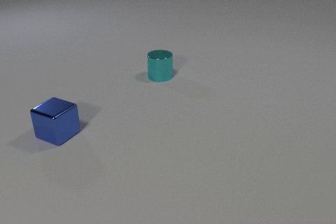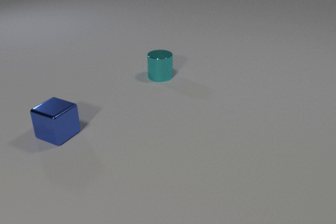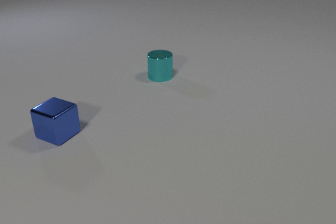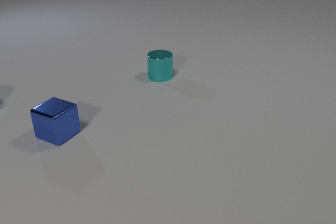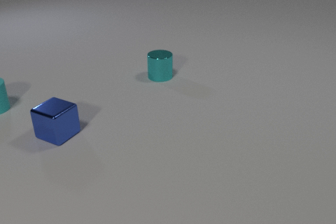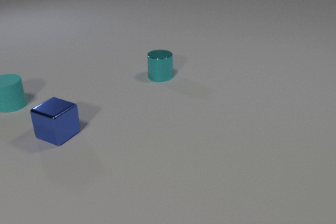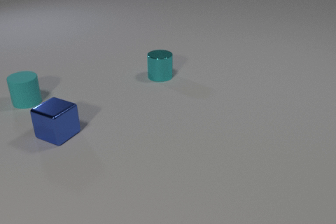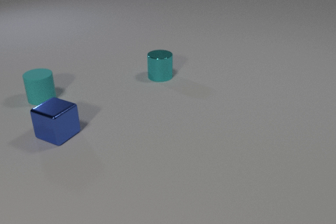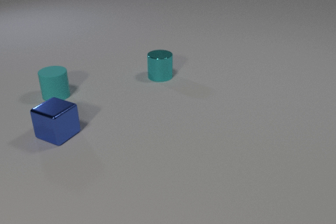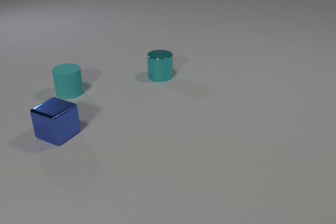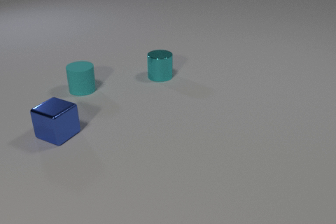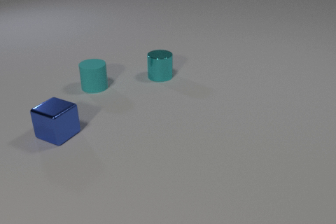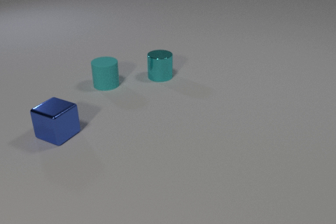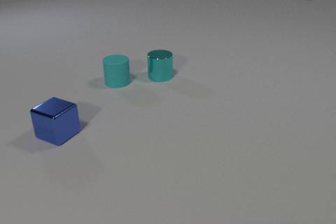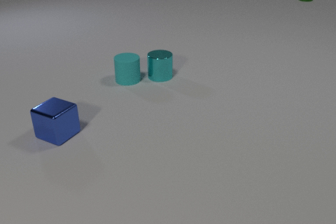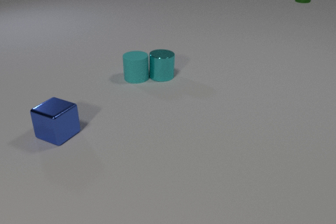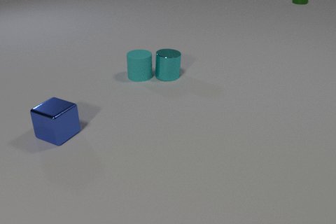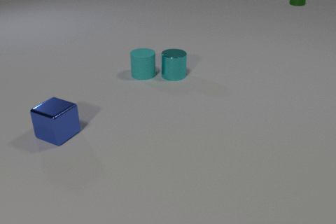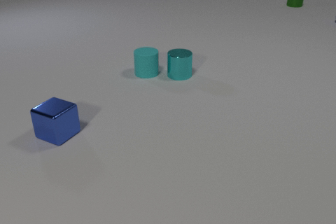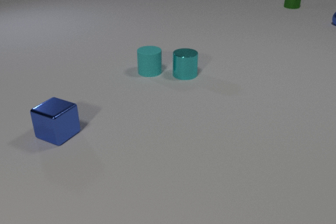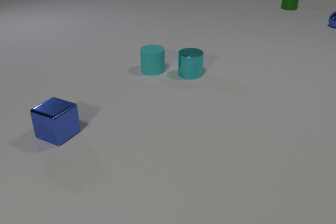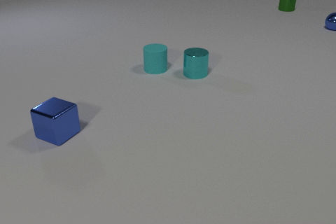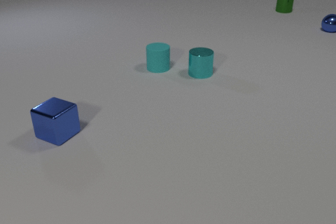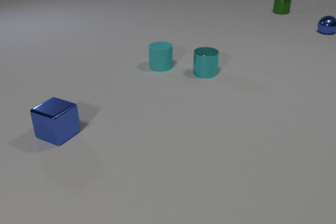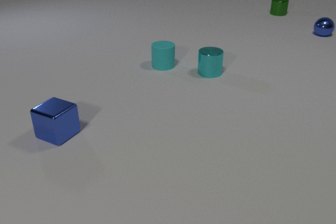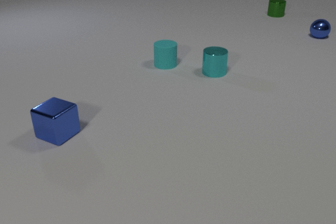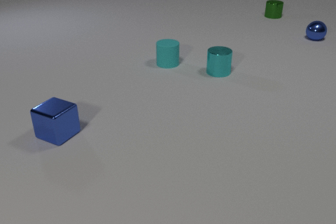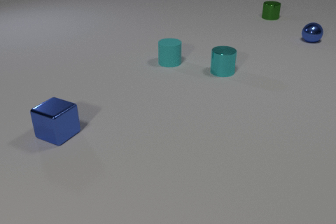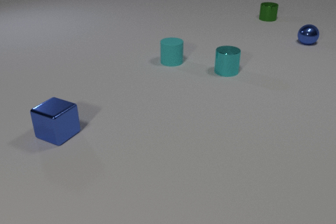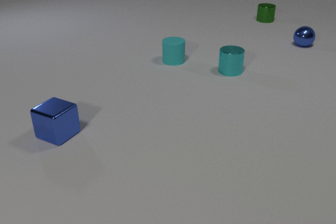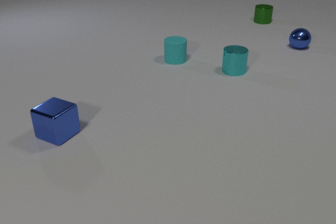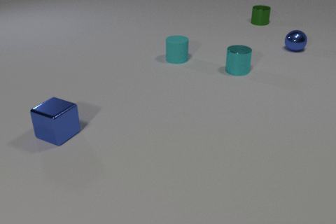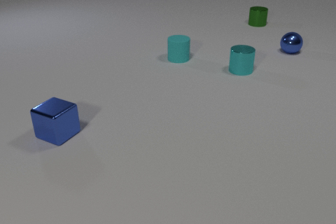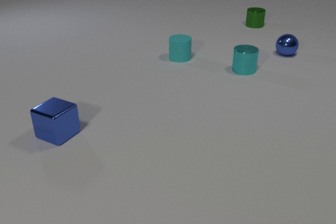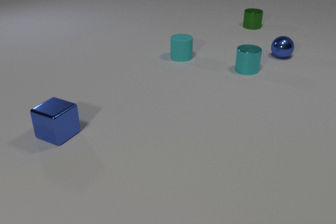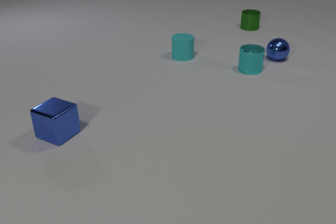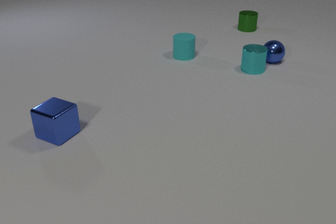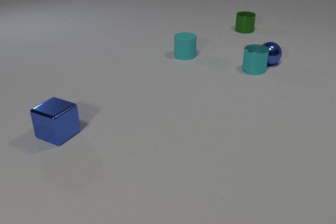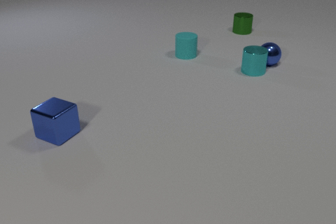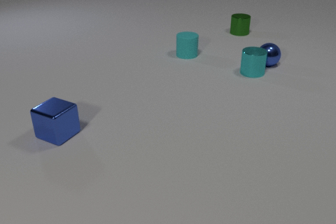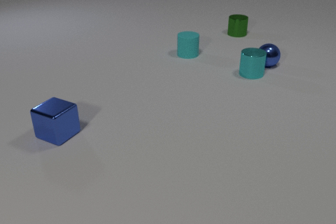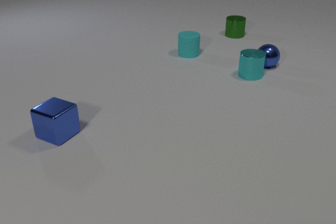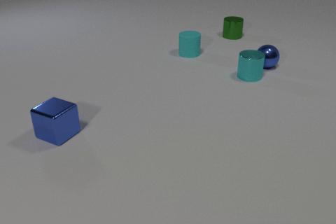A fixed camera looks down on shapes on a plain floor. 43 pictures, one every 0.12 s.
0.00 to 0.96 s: The cyan rubber cylinder comes in at the left edge, slides to the right.
0.96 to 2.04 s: The cyan rubber cylinder slides to the right. The cyan metal cylinder slides to the right. The green metal cylinder comes in at the top edge, slides toward the camera. The cyan rubber cylinder and the cyan metal cylinder collide.
2.04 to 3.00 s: The cyan rubber cylinder slides away from the camera and to the right. The cyan metal cylinder slides to the right. The green metal cylinder slides toward the camera and to the left. The blue metal sphere comes in at the right edge, rolls toward the camera and to the left.
3.00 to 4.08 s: The cyan rubber cylinder slides away from the camera and to the right. The cyan metal cylinder slides to the right. The green metal cylinder slides toward the camera and to the left. The blue metal sphere rolls toward the camera and to the left.
4.08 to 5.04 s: The cyan rubber cylinder slides away from the camera and to the right. The cyan metal cylinder slides toward the camera. The green metal cylinder slides toward the camera and to the left. The blue metal sphere rolls toward the camera and to the left. The cyan metal cylinder and the blue metal sphere collide.
What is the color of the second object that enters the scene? green.
How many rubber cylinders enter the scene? 1.
What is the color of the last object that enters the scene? blue.
